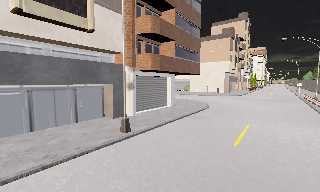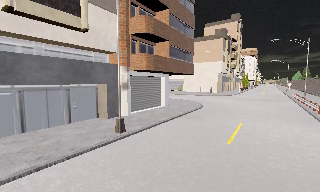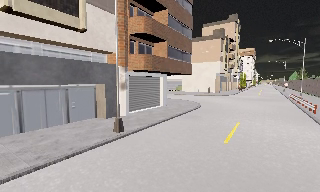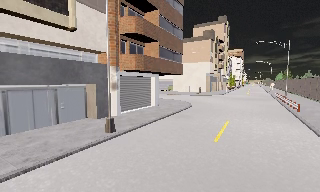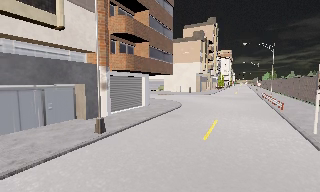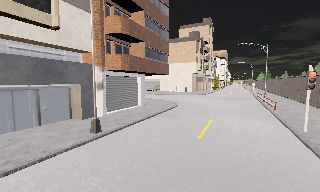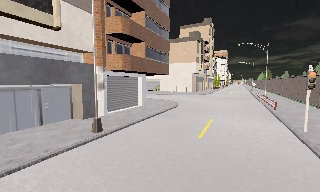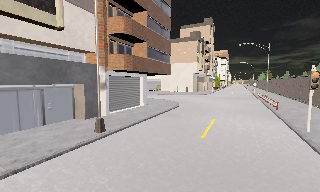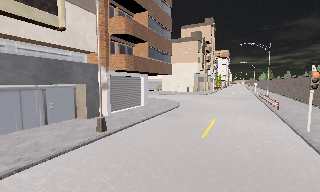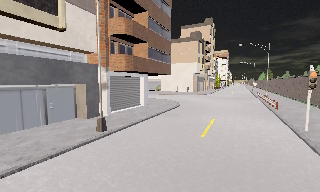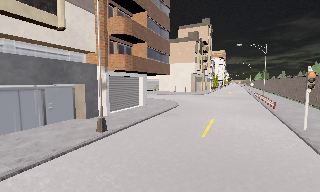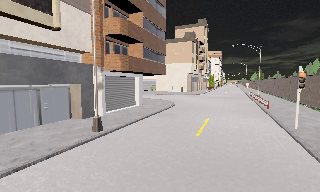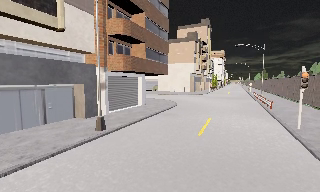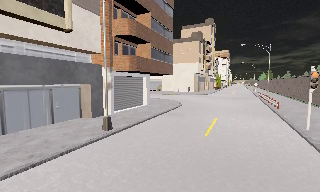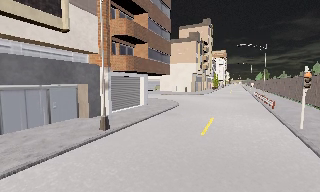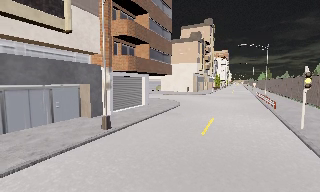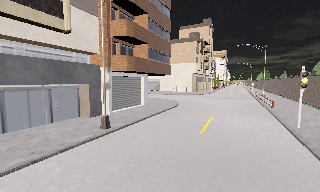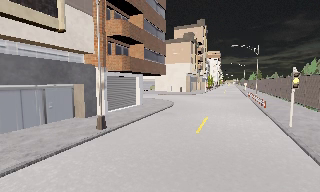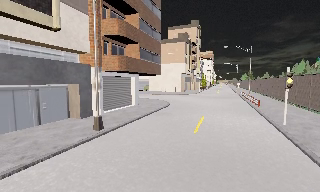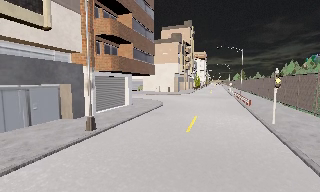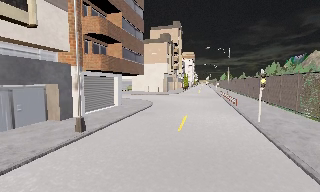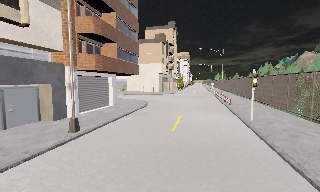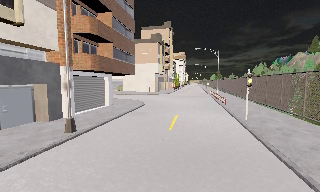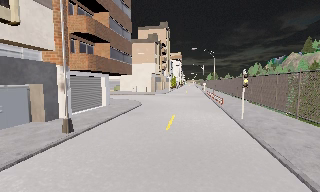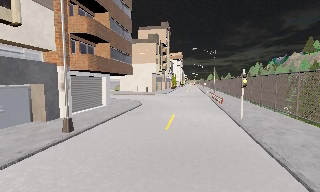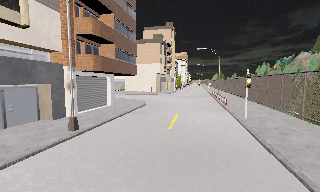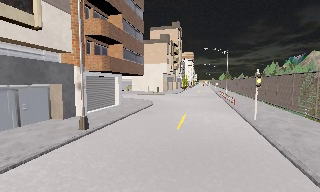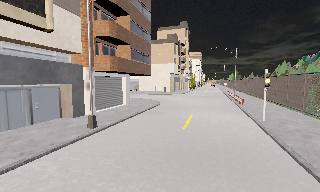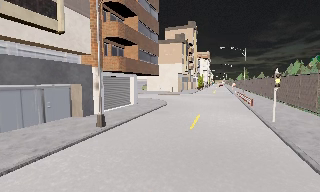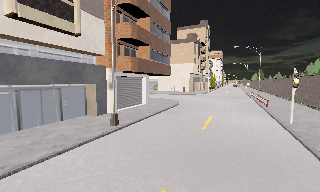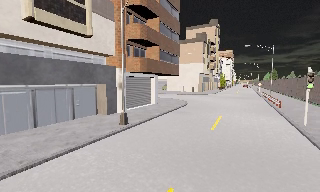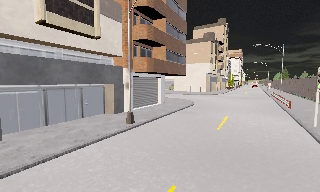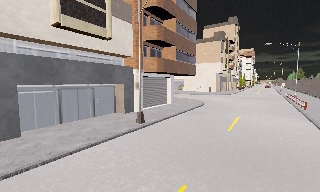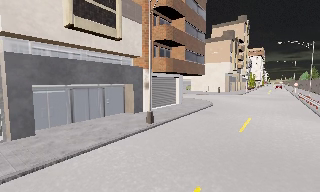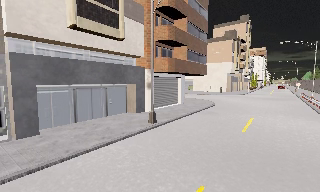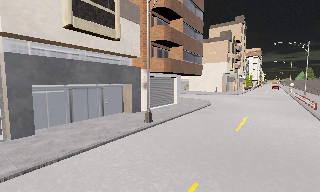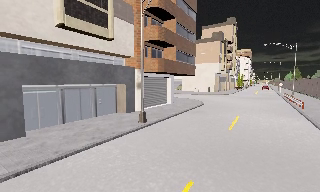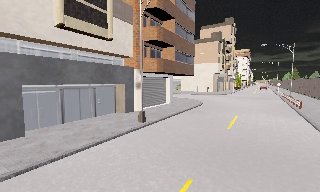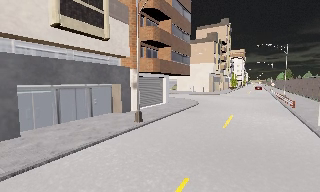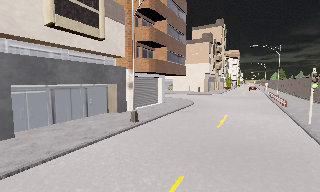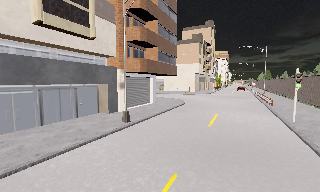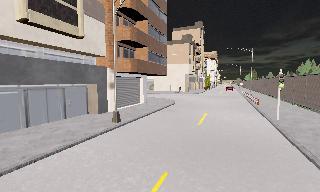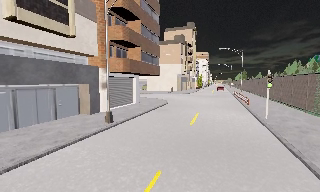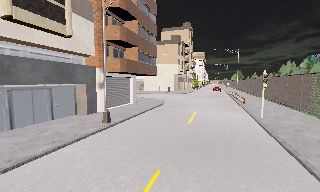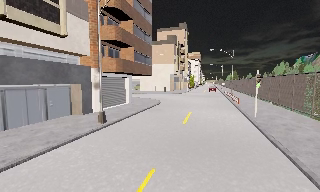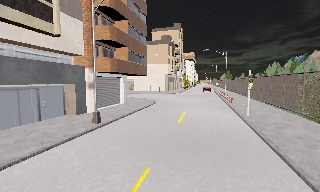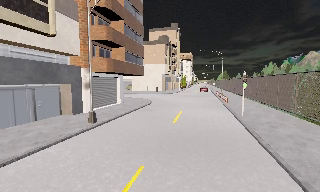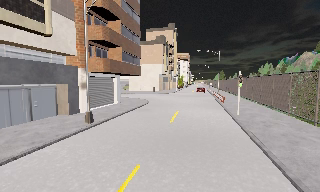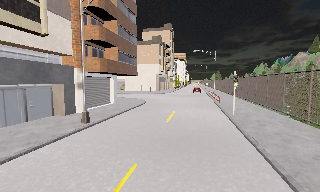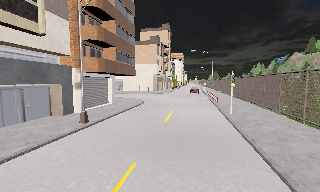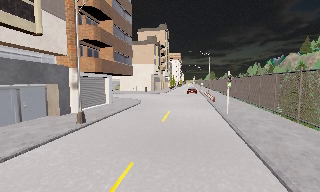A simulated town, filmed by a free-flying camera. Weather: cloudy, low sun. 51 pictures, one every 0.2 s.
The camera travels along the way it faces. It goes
backward.
0.0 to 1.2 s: The camera swings to its right by about 10 degrees, and the scene slides to the left.
1.2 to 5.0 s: The camera swings to its right by about 15 degrees, and the scene slides to the left. It travels backward and to its left, about 1 m, so what stands in front gets smaller.
5.0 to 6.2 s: The camera pans to its left, which is counterclockwise from overhead, by about 15 degrees.
6.2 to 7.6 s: The camera shifts only a little, or ends up much as it began.
7.6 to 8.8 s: The camera swings to its right by about 15 degrees, and the scene slides to the left.
8.8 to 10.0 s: The camera shifts only a little, or ends up much as it began.
The film runs backward here.
